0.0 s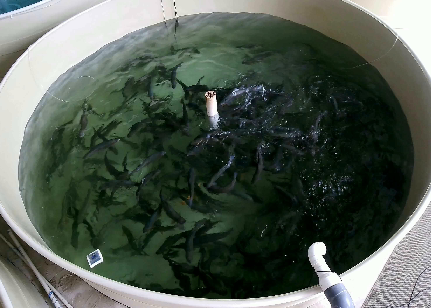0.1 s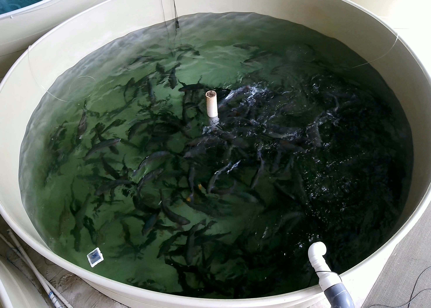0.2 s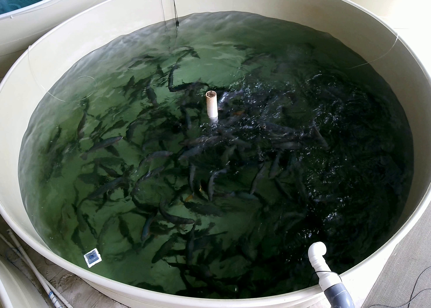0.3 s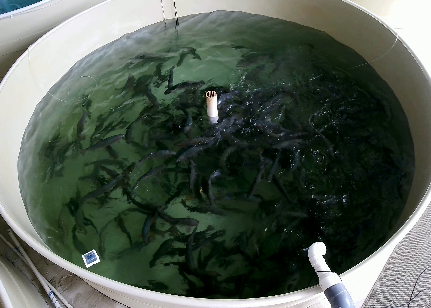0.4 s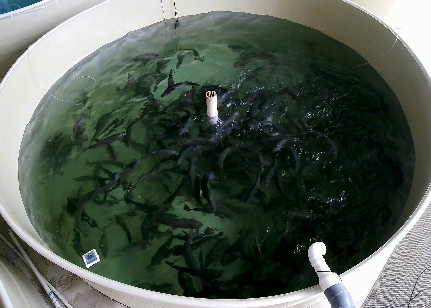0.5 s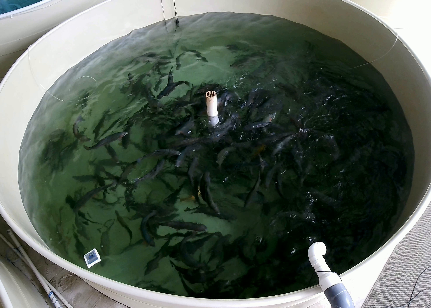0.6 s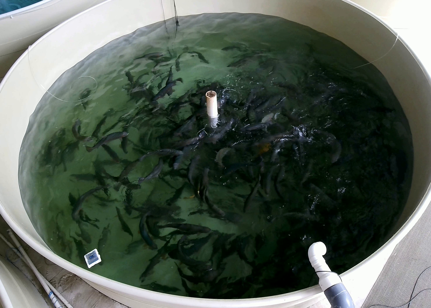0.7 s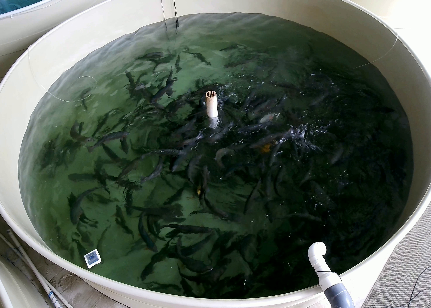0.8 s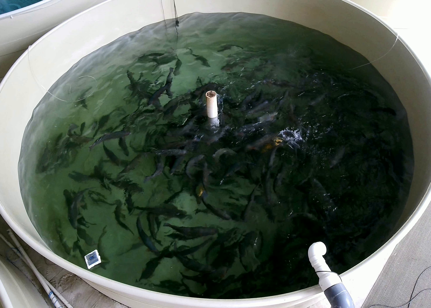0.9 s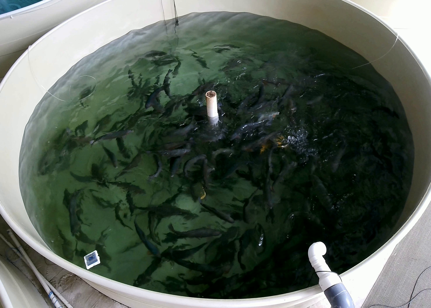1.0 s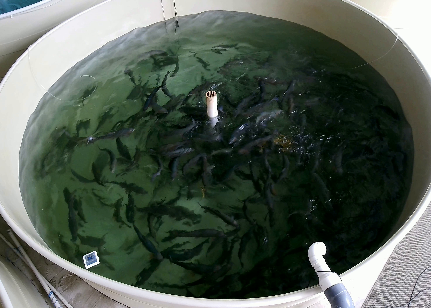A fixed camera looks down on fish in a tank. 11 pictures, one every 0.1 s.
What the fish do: Foraging.
